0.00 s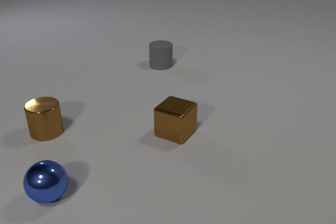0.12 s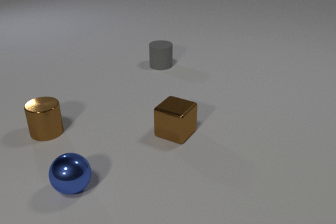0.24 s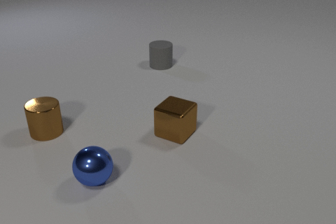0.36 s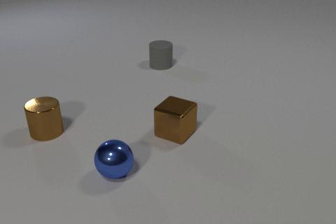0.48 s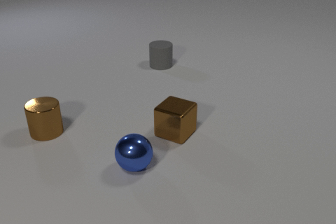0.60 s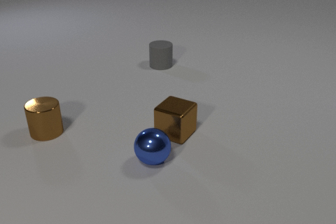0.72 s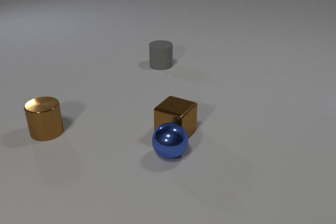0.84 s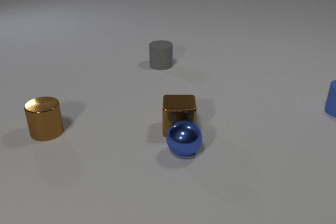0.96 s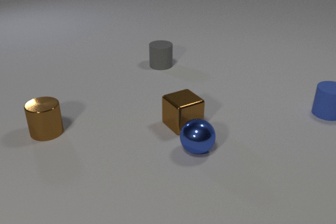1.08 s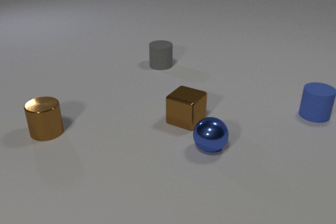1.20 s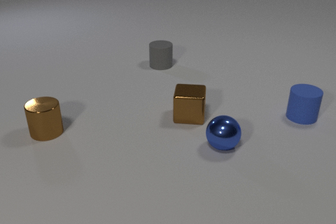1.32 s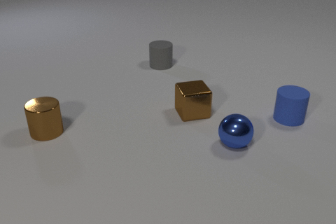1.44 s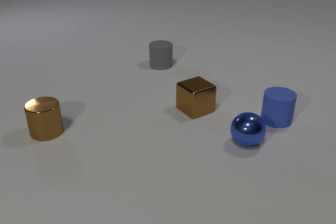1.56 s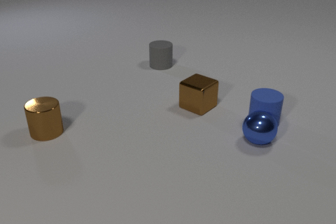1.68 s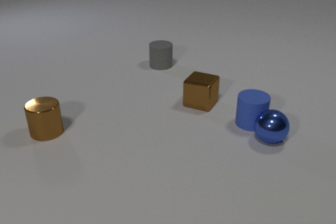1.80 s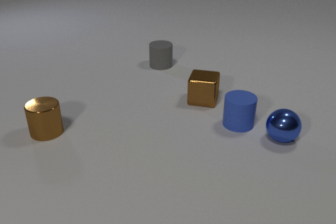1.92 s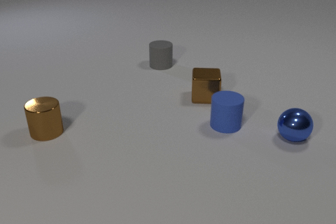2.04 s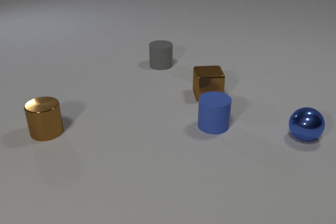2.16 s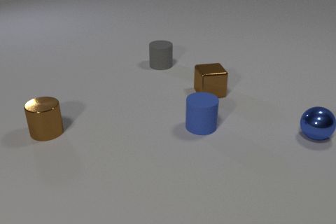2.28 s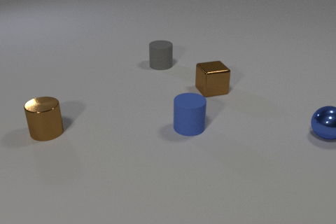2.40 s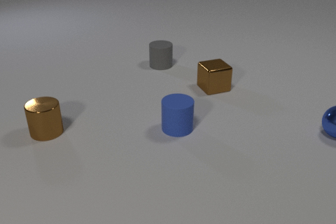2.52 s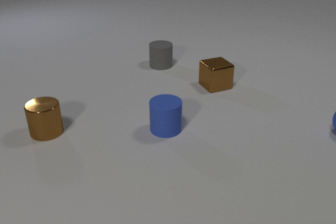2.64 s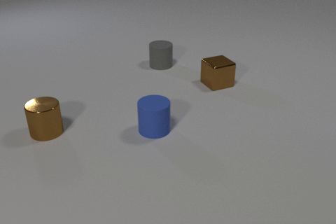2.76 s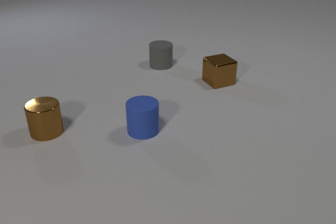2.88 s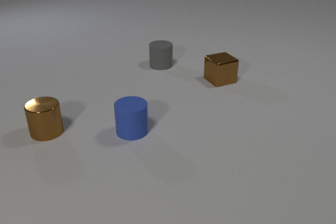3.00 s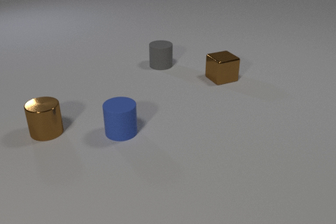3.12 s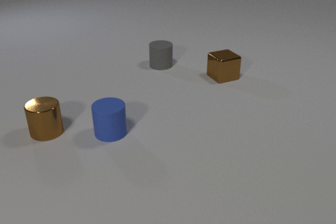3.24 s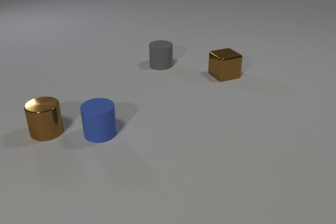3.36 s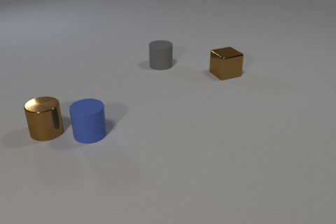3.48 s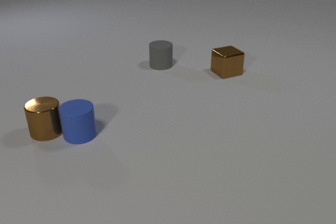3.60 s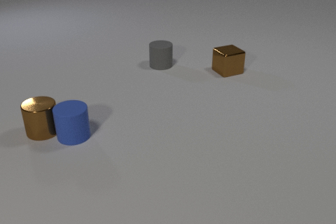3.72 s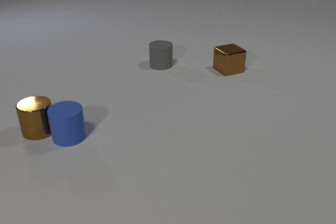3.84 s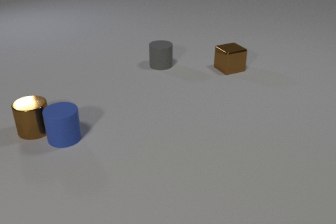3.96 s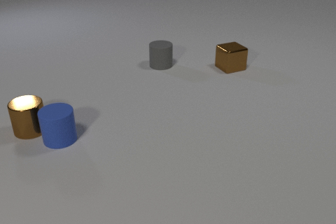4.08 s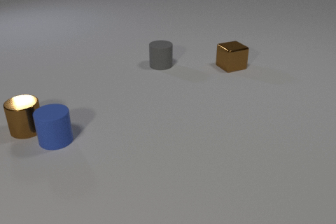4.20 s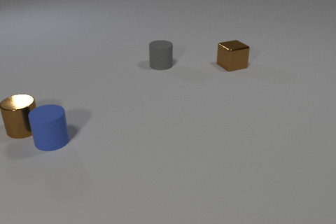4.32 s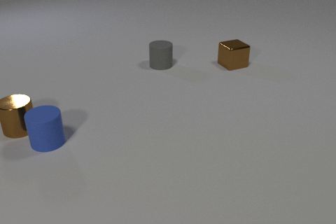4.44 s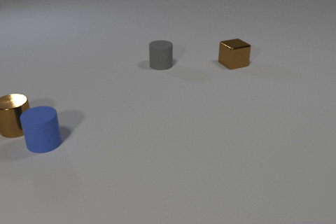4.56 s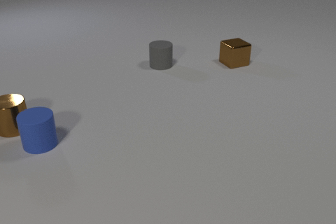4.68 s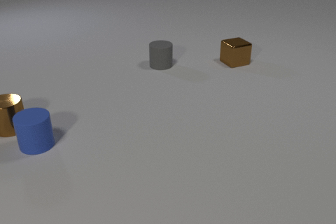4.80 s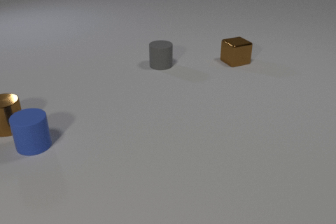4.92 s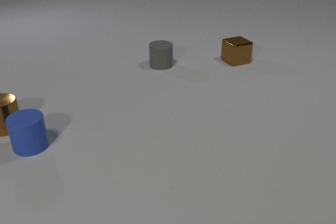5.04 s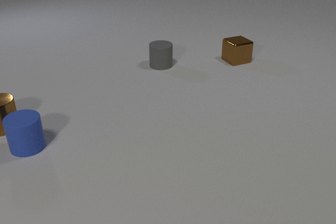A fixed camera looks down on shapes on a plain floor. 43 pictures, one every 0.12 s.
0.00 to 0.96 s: The blue rubber cylinder comes in at the right edge, slides to the left and toward the camera. The blue metal sphere rolls to the right. The brown metal cube slides away from the camera and to the right, spins so that its near face slides to the right, counterclockwise seen from above. The blue metal sphere and the brown metal cube collide.
0.96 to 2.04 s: The blue rubber cylinder slides to the left and toward the camera. The blue metal sphere rolls to the right and away from the camera. The brown metal cube slides away from the camera, spins so that its near face slides to the right, counterclockwise seen from above. The blue rubber cylinder and the blue metal sphere collide.
2.04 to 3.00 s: The blue rubber cylinder slides to the left. The blue metal sphere rolls to the right and away from the camera, leaves at the right edge. The brown metal cube slides away from the camera, spins so that its near face slides to the right, counterclockwise seen from above.
3.00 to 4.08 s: The blue rubber cylinder slides to the left. The brown metal cube slides away from the camera. The brown metal cylinder slides to the left and away from the camera. The blue rubber cylinder and the brown metal cylinder collide.
4.08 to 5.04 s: The blue rubber cylinder slides to the left. The brown metal cube slides away from the camera. The brown metal cylinder slides to the left and away from the camera.
Are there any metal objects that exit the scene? yes.
How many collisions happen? 3.
What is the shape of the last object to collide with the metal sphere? cylinder.
